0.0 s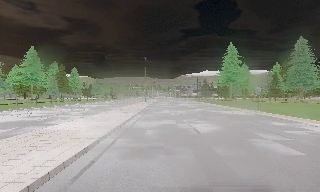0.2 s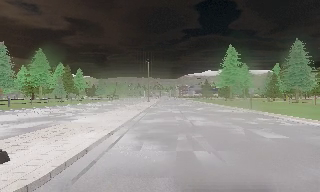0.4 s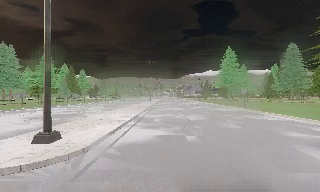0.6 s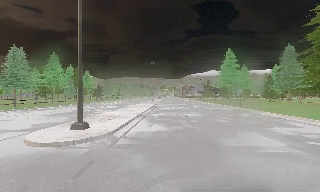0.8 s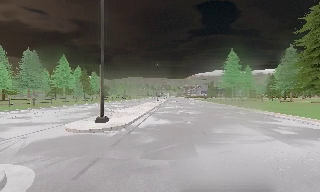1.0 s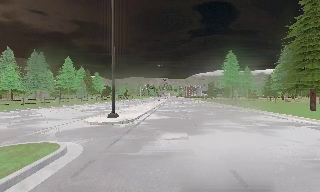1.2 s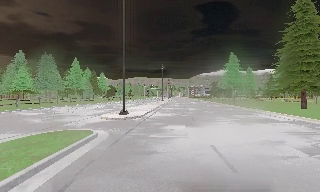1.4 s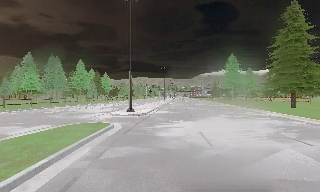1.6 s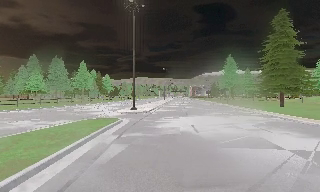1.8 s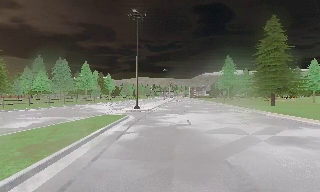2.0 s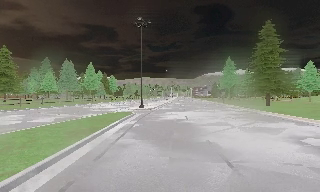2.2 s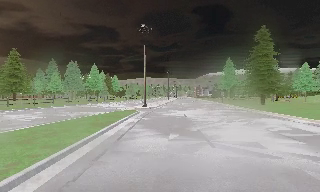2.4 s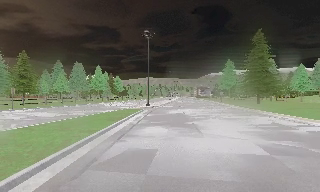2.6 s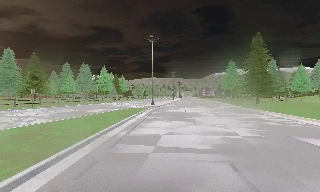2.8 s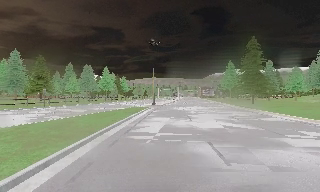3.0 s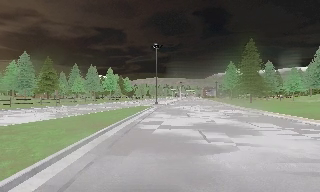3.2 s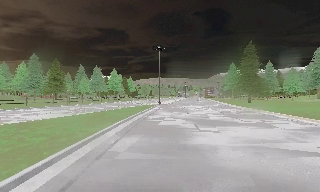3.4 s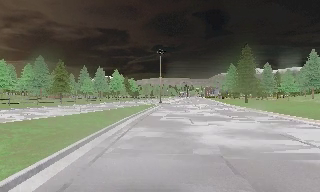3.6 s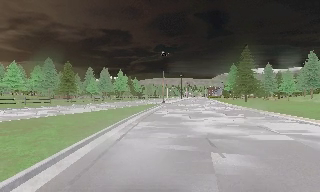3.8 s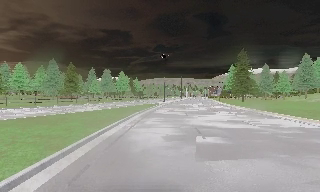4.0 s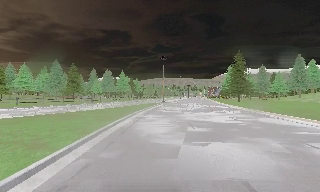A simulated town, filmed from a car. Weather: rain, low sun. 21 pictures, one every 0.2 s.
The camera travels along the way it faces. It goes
backward.
0.0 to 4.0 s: The camera swings to its left by about 15 degrees, and the scene slides to the right. It travels backward, about 40 m, so what stands in front gets smaller.
The film runs backward here.
